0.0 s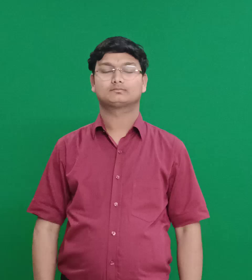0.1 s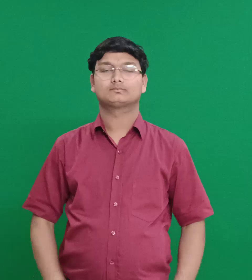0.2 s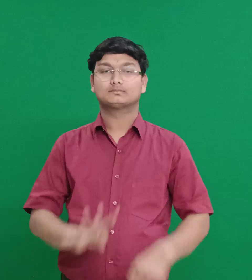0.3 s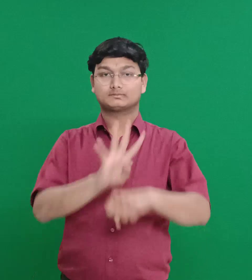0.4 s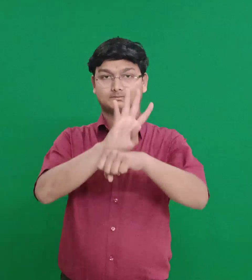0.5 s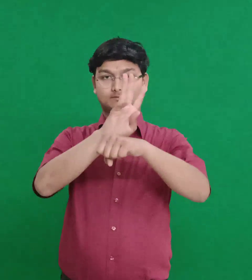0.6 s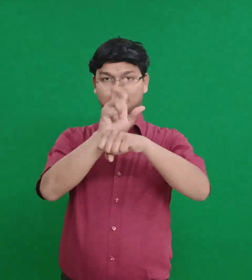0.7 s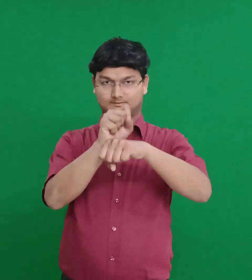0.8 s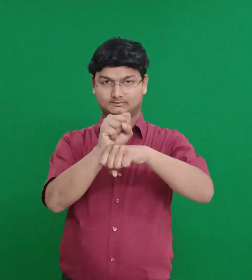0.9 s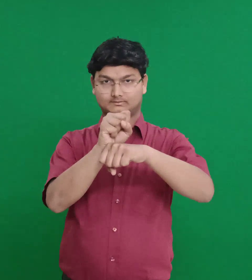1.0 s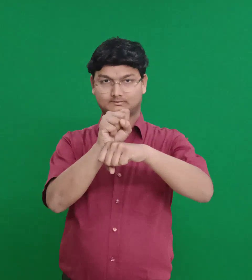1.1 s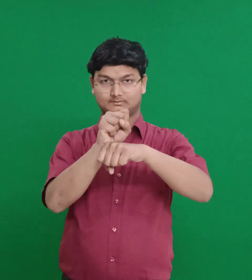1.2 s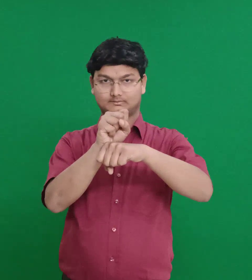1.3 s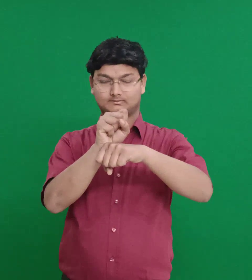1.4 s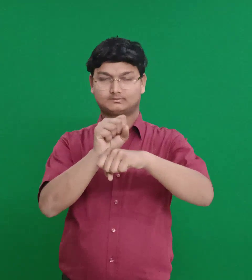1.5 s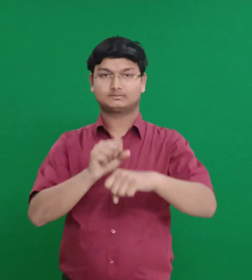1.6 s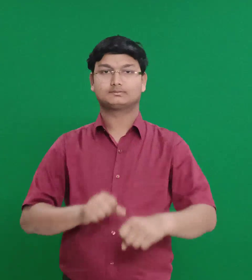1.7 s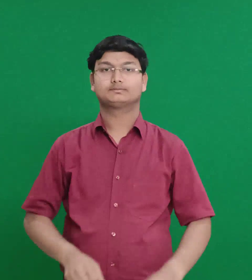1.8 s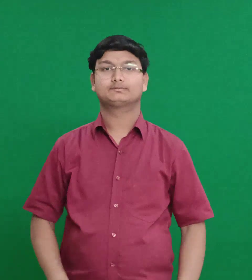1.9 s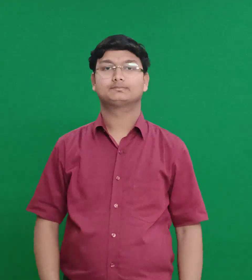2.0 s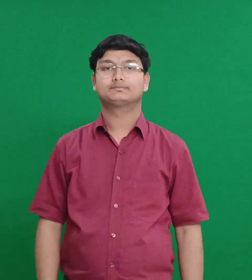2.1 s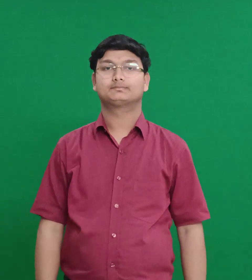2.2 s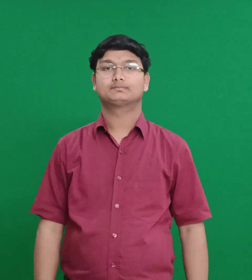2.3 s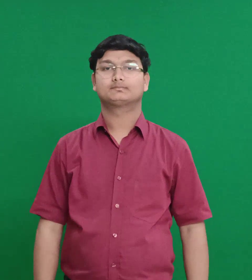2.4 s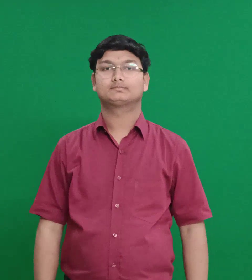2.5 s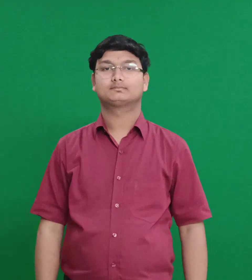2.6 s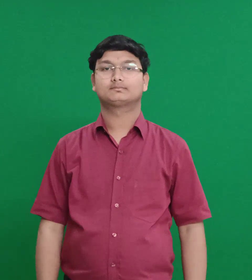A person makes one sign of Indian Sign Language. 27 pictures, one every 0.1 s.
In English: ai
